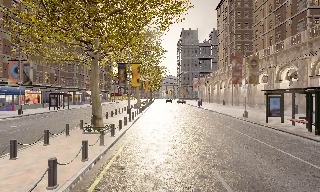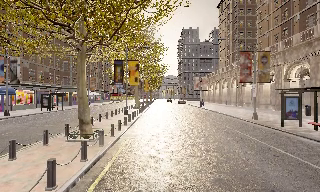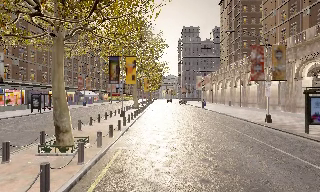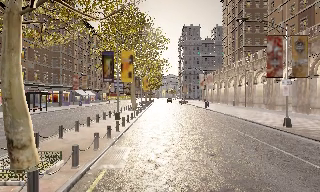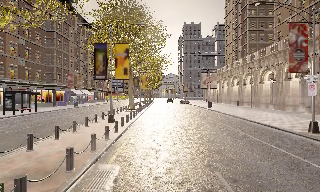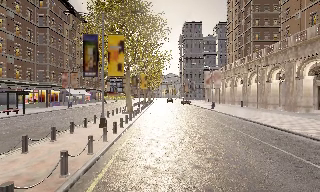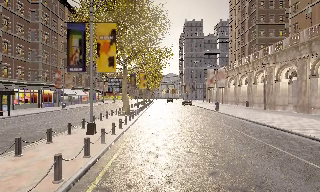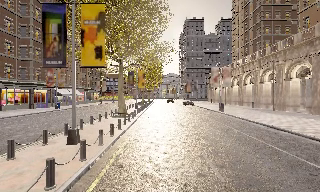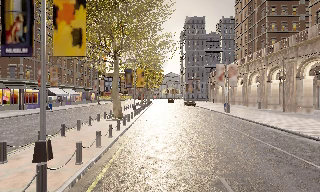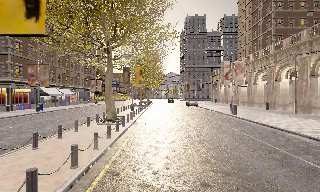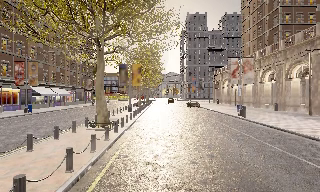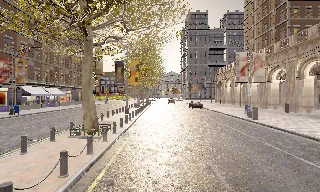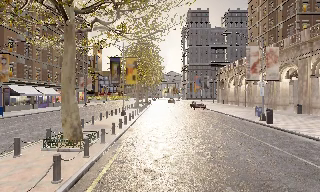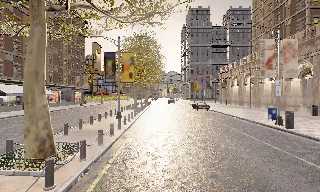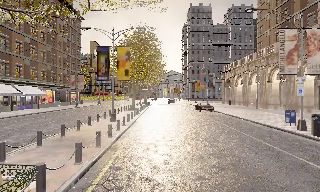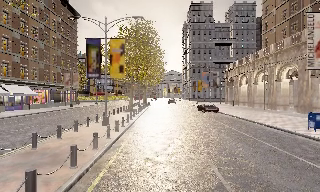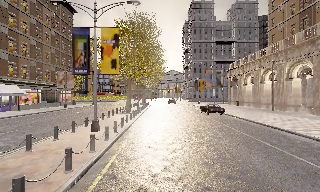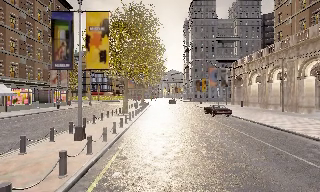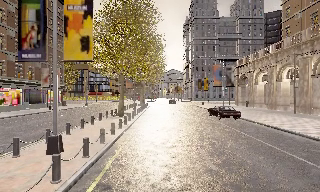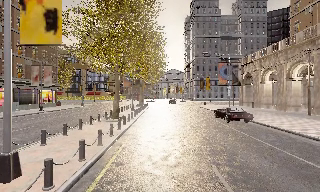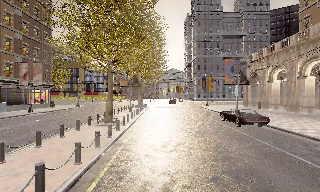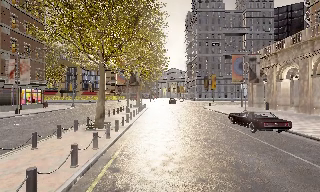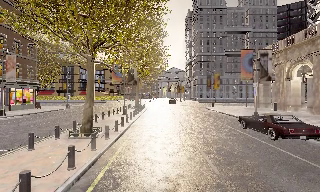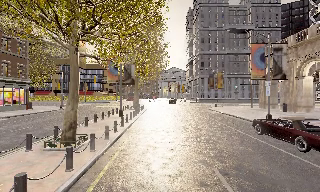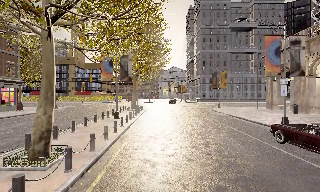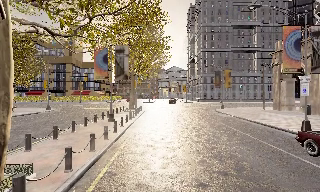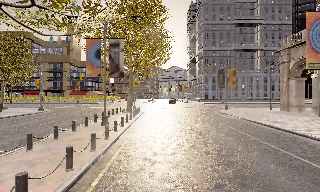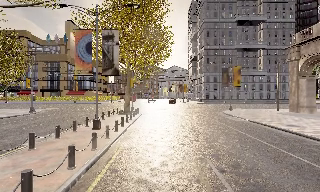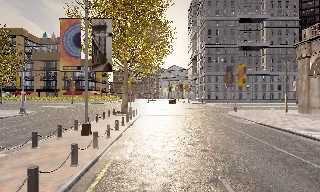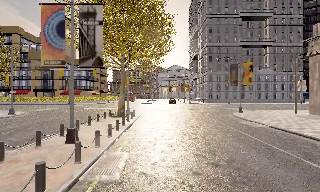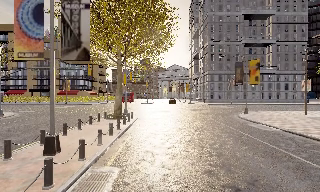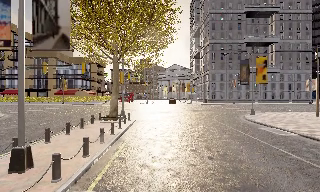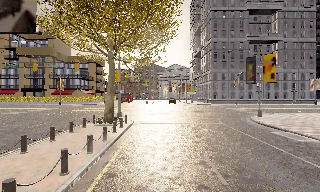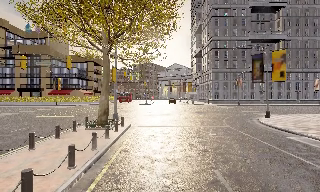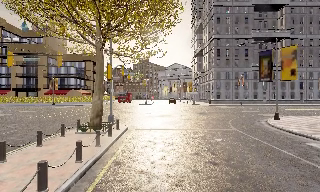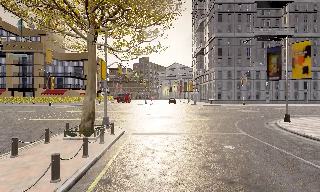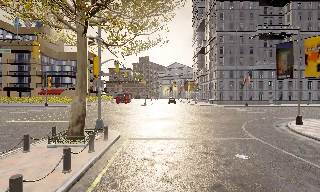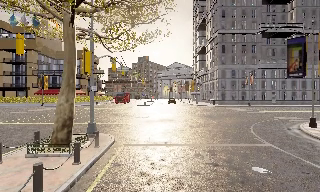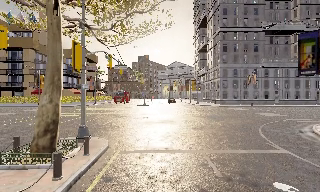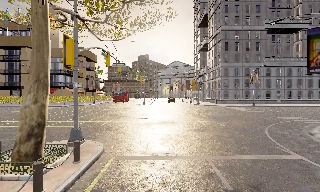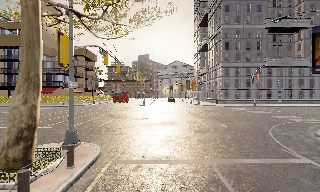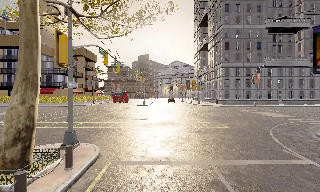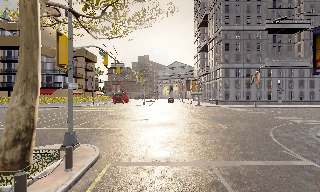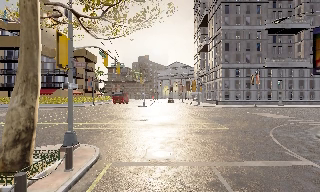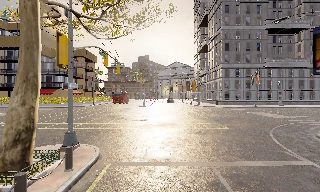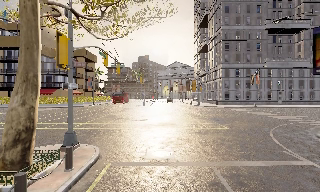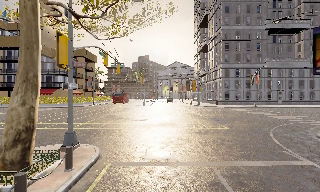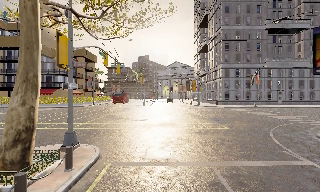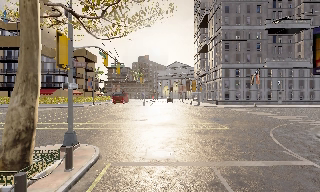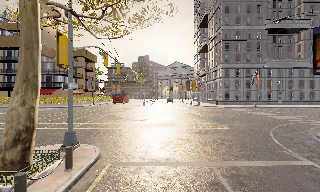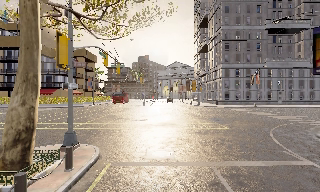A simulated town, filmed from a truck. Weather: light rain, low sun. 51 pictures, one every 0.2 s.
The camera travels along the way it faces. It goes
forward.
0.0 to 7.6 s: The camera travels forward, about 65 m, so what stands in front looms larger.
7.6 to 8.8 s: The camera travels forward, about 1 m, so what stands in front looms larger. It loses speed.
8.8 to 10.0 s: The camera keeps its place and its aim.
The film runs forward here.
